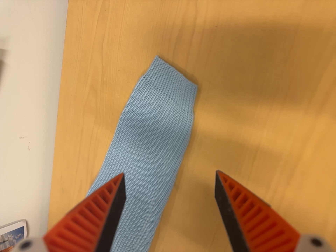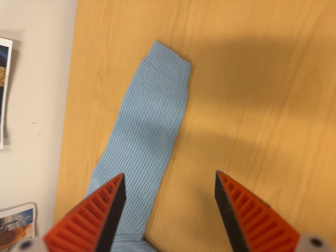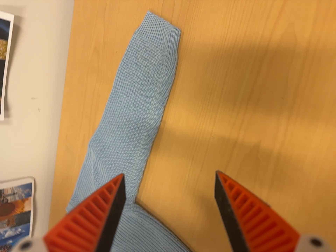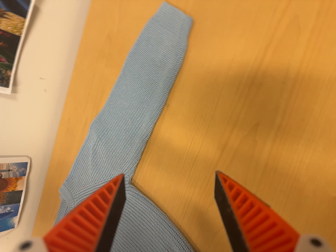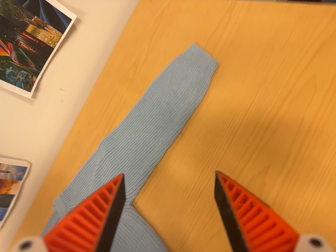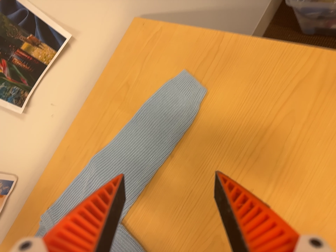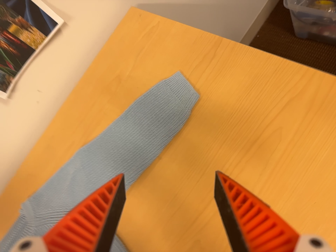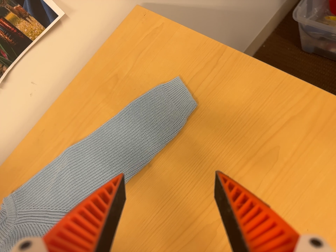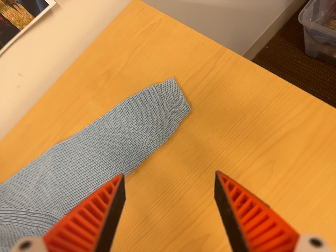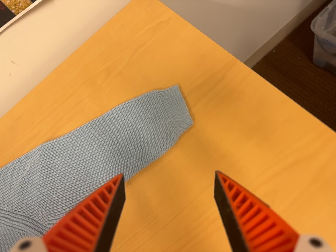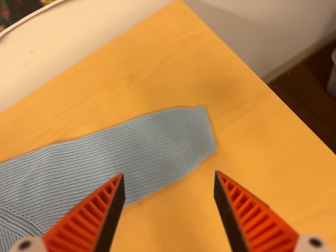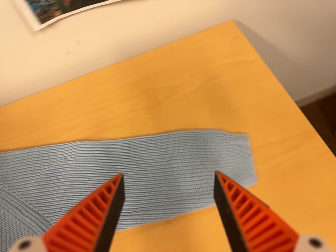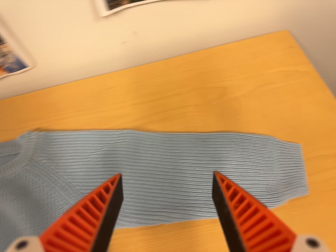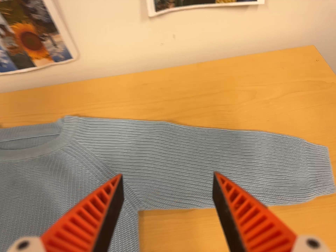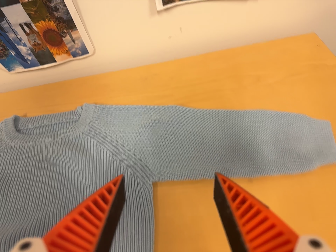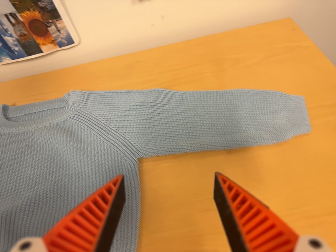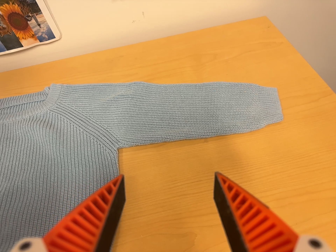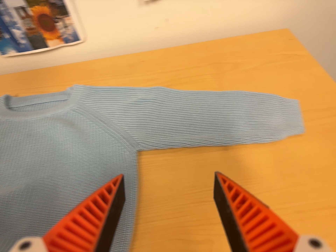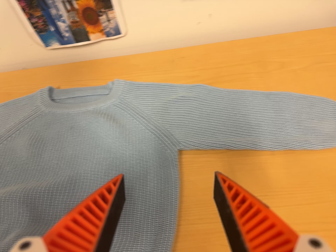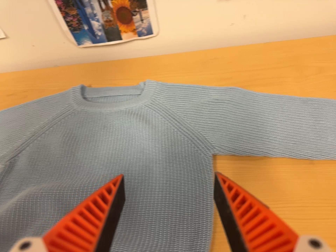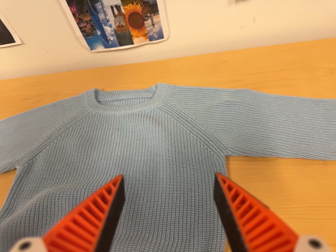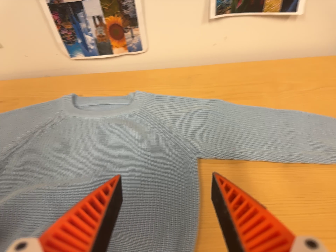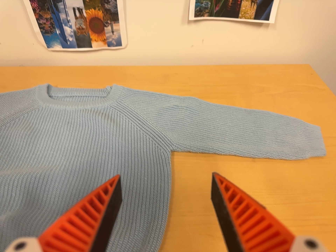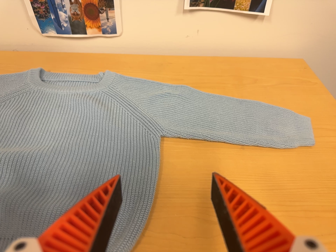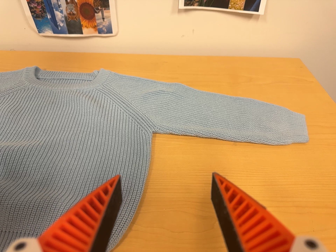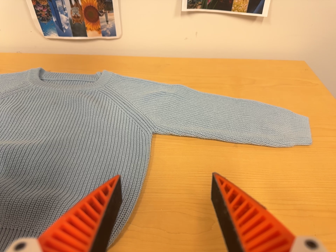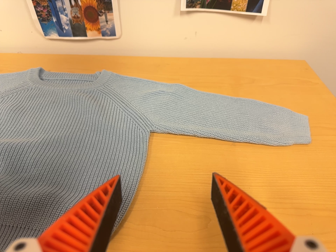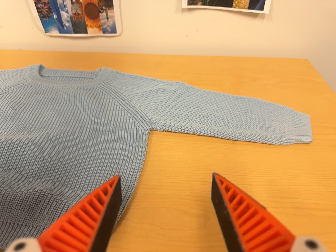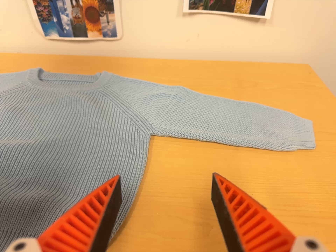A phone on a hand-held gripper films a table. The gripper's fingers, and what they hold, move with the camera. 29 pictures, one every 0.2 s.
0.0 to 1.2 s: The camera travels backward and toward the bottom of its view, about 16 cm, so what stands in front gets smaller. Its aim tips toward the top of its view by about 10 degrees. It rolls about its line of sight by about 25 degrees, and the scene rotates clockwise.
1.2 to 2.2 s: The camera travels toward the top of its view, to its left and forward, about 20 cm, so close, fixed things drift downward. It rolls about its line of sight by about 35 degrees, and the scene rotates clockwise.
2.2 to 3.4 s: The camera travels toward the bottom of its view, to its left and backward, about 22 cm. Its aim tips toward the top of its view by about 10 degrees. It rolls about its line of sight by about 10 degrees, and the scene rotates clockwise.
3.4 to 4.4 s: The camera travels to its left, about 10 cm, so close, fixed things drift to the right. It rolls about its line of sight by about 10 degrees, and the scene rotates clockwise.
4.4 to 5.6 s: The camera travels toward the bottom of its view and to its right, about 9 cm.
The film runs backward here.
